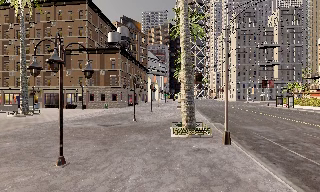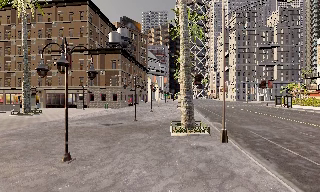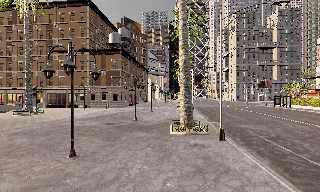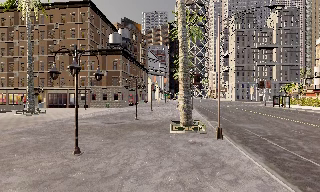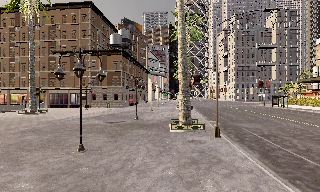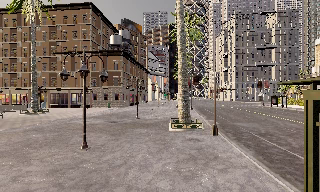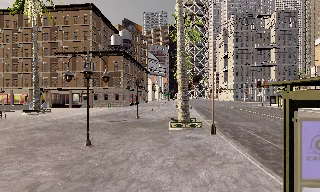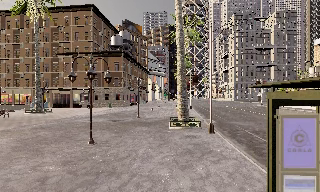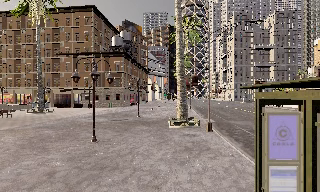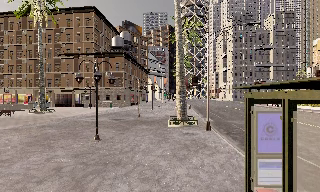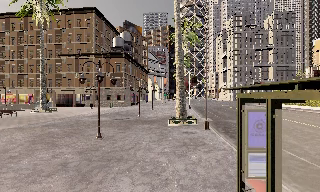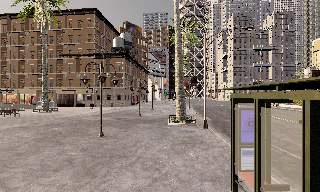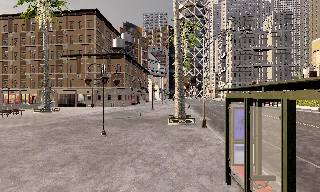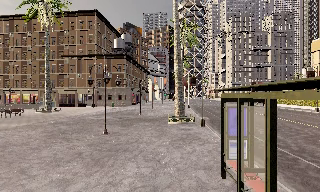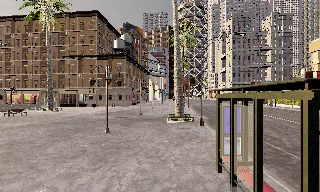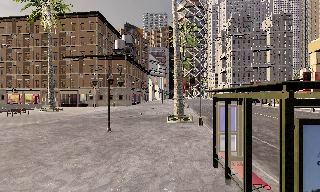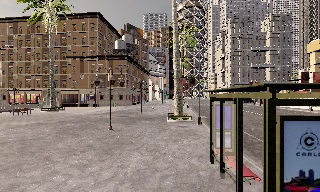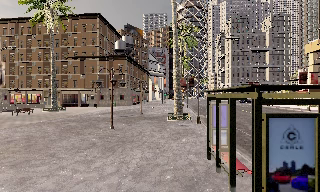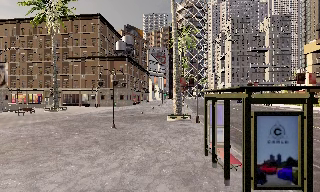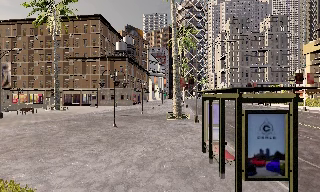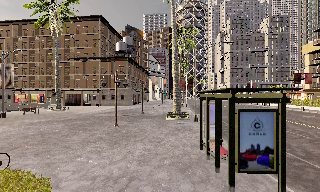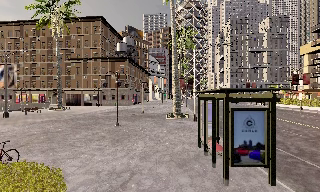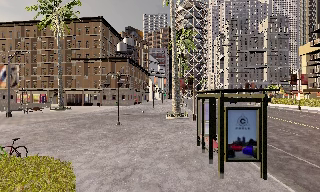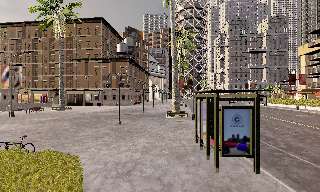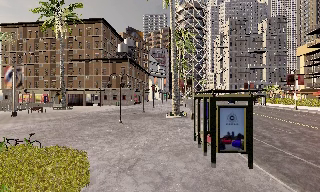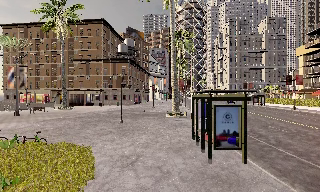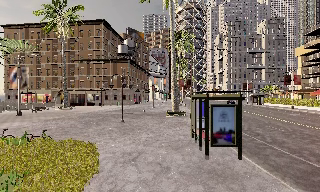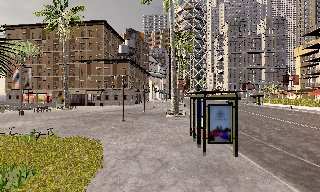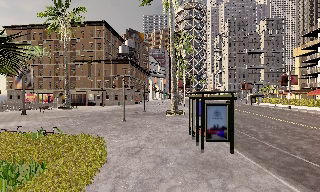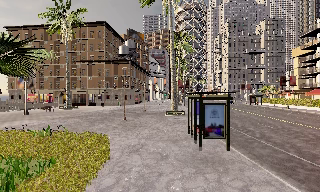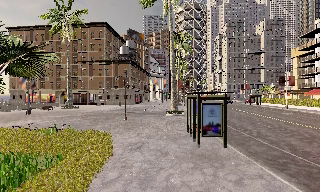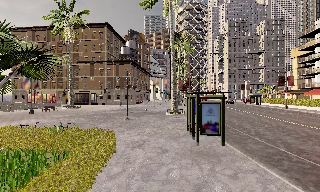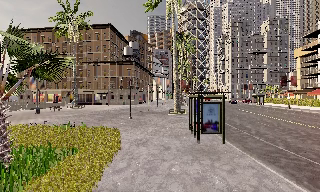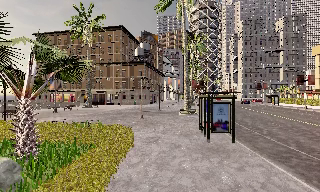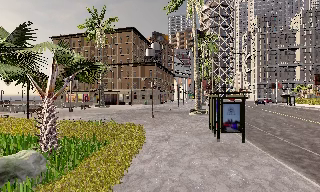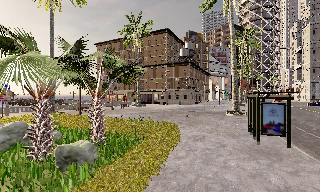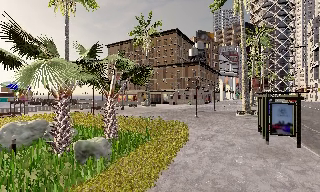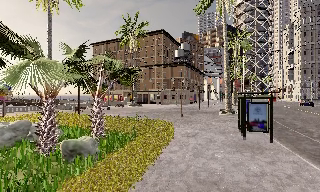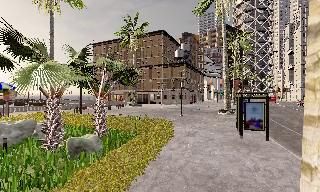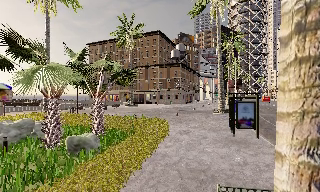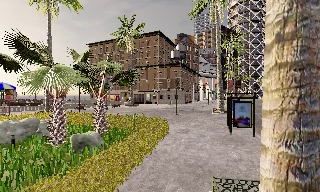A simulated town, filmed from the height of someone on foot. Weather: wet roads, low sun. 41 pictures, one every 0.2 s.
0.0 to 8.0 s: The scene slides to the right, as the camera pans about 20 degrees to its left. It travels backward, about 15 m, so what stands in front gets smaller.
The film runs backward here.
